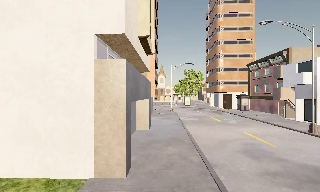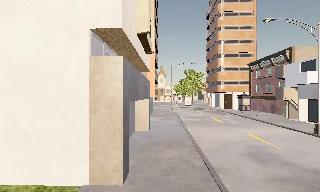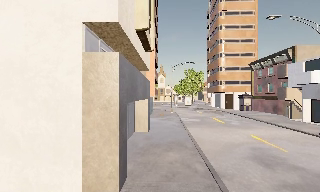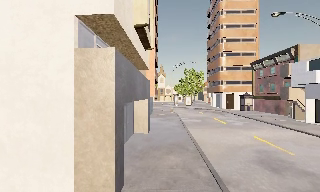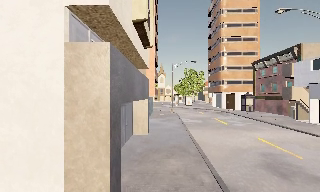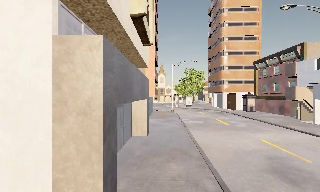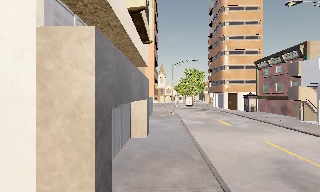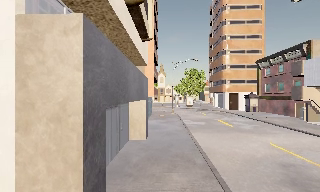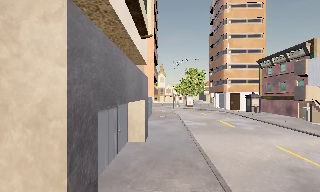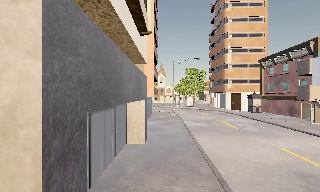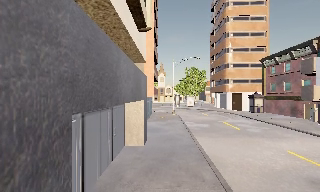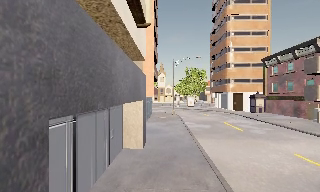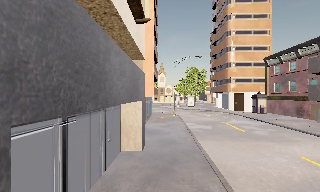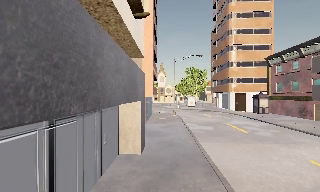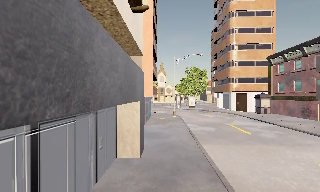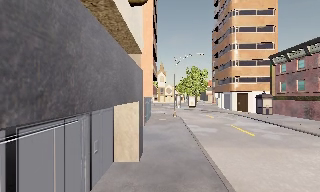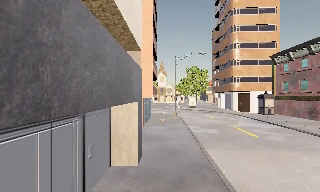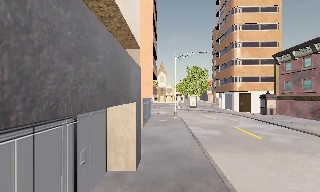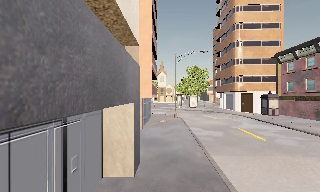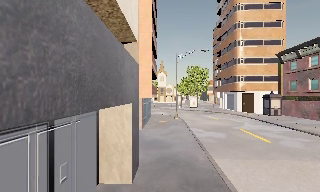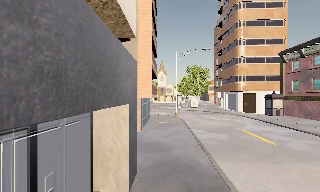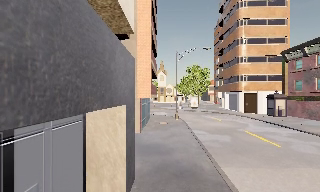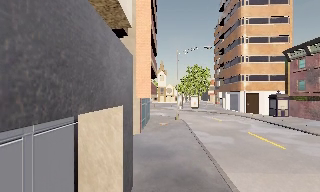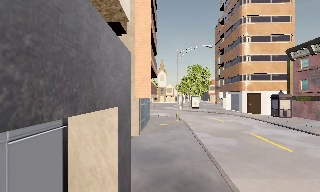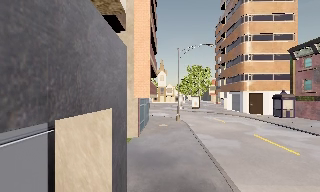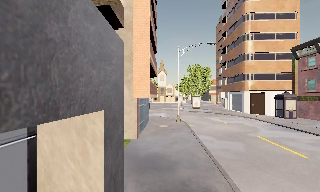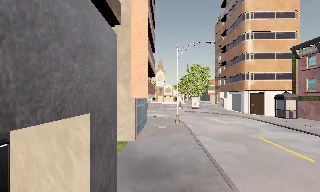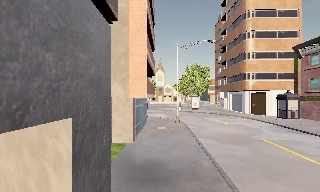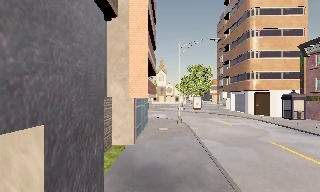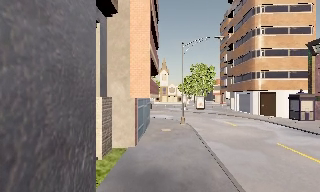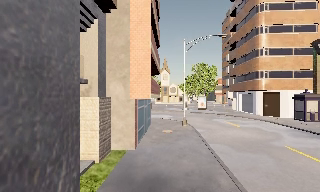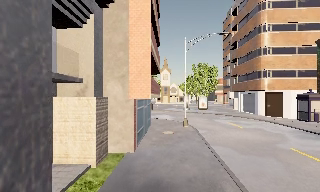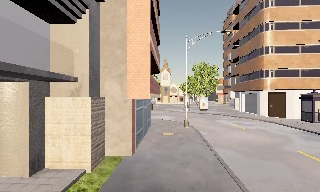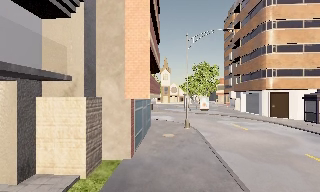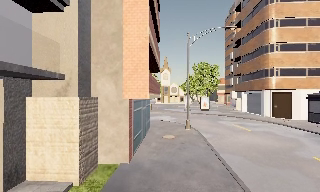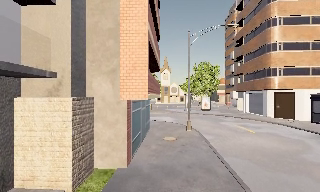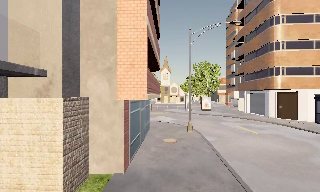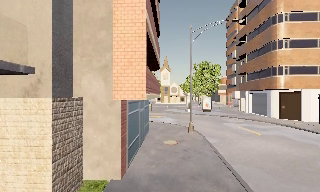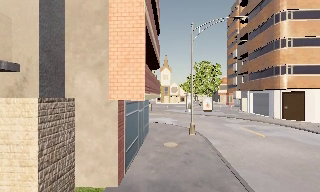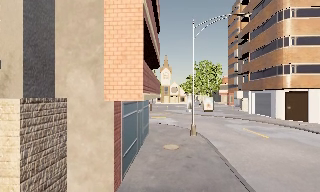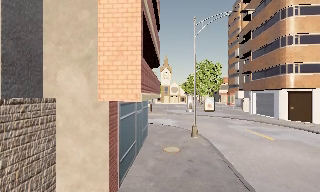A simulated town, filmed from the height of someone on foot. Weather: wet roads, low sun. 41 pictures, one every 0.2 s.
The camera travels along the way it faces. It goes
forward.
0.0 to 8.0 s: The camera travels forward, about 15 m, so what stands in front looms larger.
The film runs forward here.
